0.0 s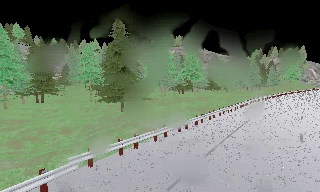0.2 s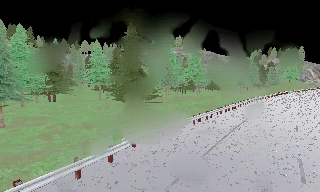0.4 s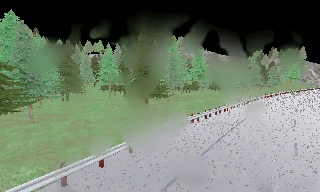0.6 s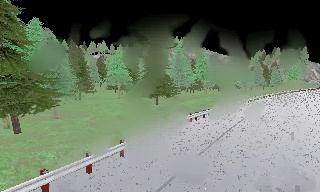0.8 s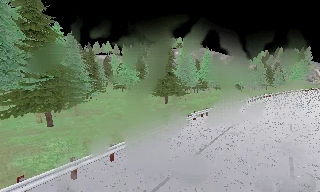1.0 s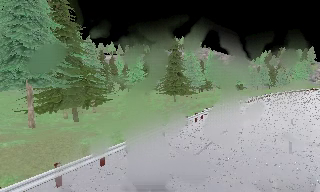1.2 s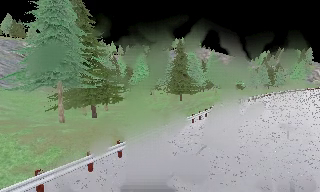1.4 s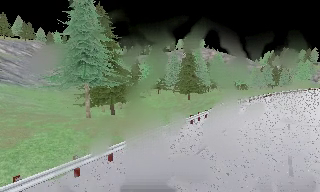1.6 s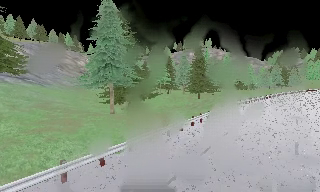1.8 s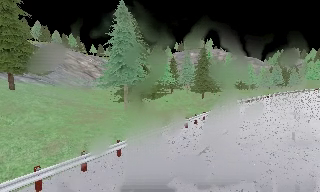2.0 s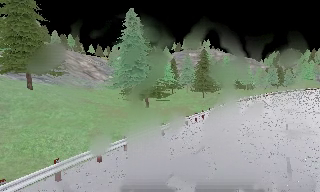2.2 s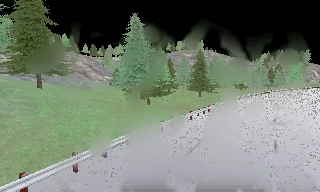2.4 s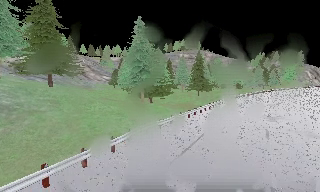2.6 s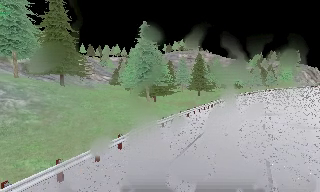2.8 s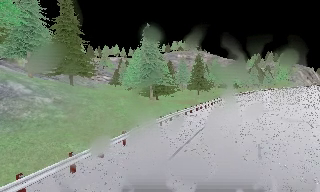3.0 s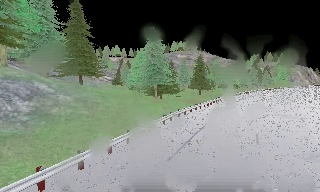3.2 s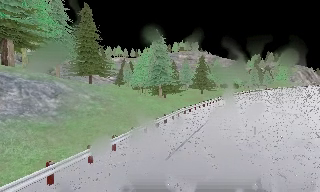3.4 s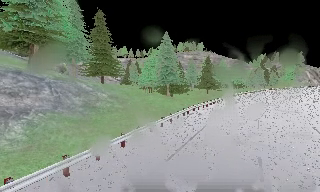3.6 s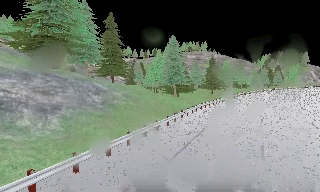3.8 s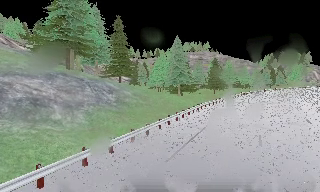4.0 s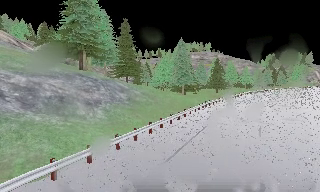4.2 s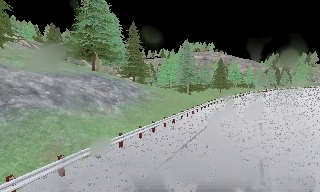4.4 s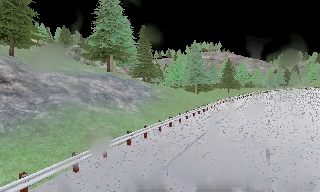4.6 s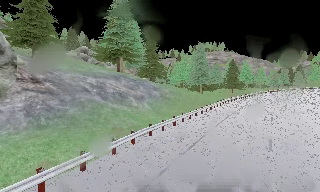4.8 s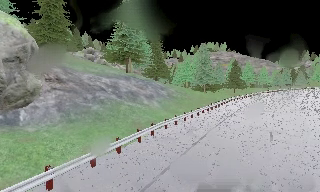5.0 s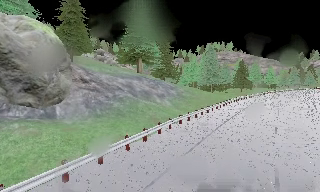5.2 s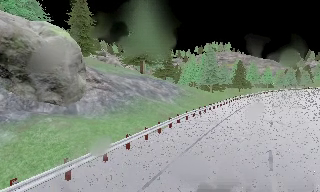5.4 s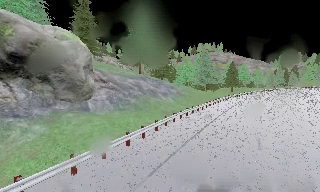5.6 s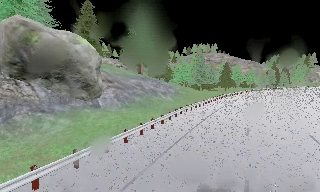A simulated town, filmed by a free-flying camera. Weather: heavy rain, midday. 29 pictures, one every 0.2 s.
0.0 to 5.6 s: The camera travels backward and to its left, about 60 m, so what stands in front gets smaller.
The film runs forward here.
